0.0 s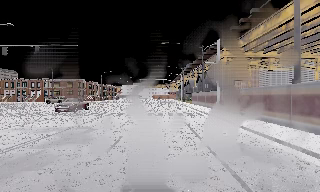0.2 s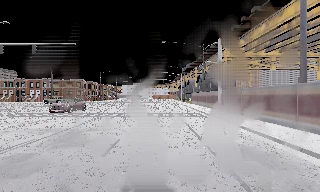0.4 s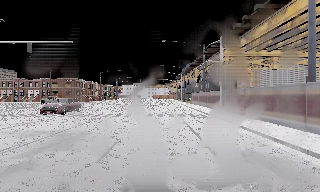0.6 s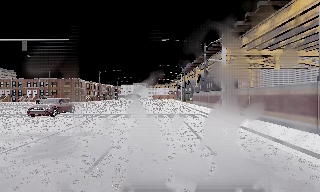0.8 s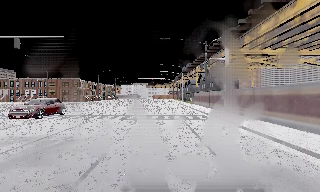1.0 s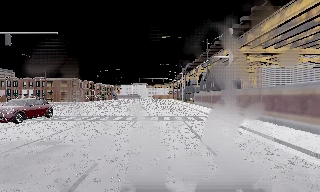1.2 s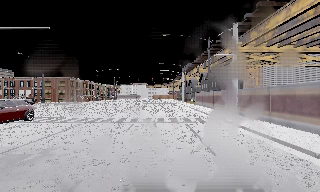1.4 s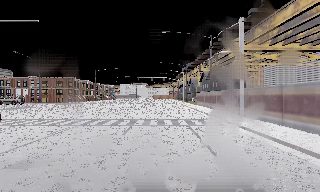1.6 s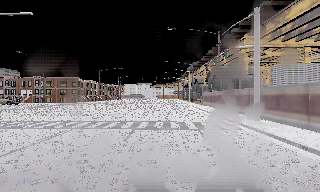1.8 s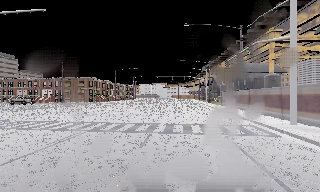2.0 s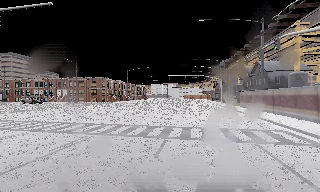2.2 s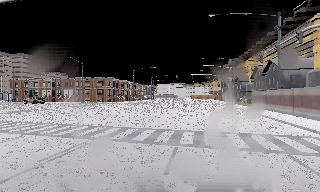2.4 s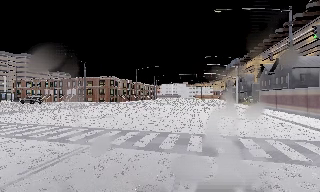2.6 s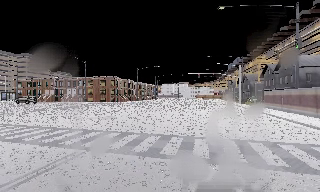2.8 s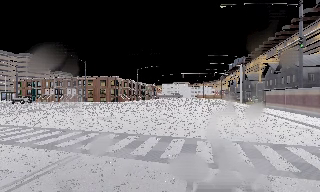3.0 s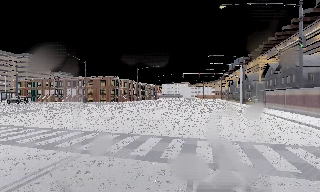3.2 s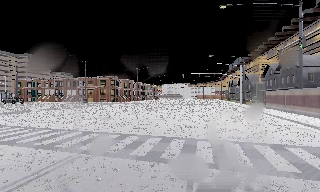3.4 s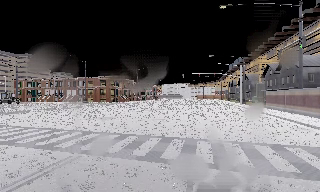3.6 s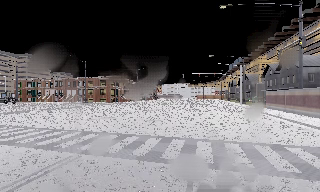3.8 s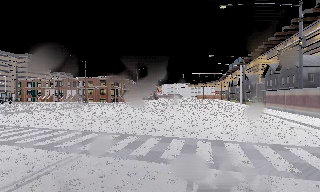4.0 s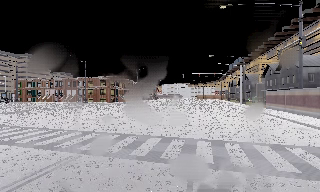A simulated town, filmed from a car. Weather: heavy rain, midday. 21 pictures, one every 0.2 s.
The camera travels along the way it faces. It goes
forward.
0.0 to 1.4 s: The camera travels forward, about 5 m, so what stands in front looms larger. It gains speed.
1.4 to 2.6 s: The camera pans to its left, which is counterclockwise from overhead, by about 15 degrees. It travels forward, about 6 m, so what stands in front looms larger.
2.6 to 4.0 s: The camera shifts only a little, or ends up much as it began.
The film runs forward here.
